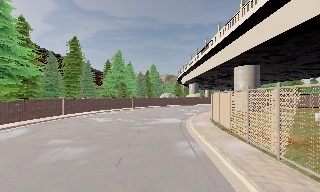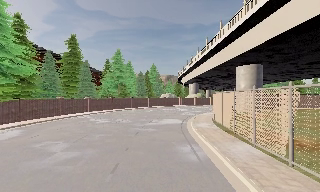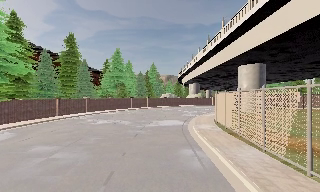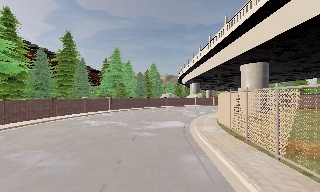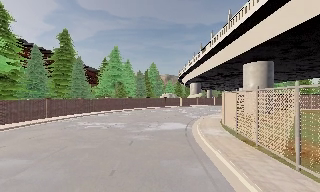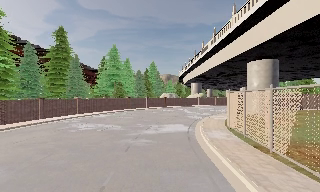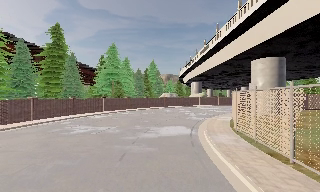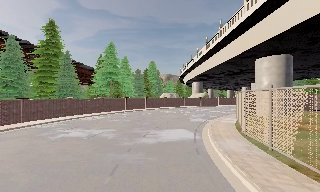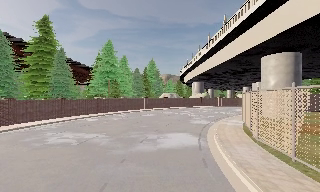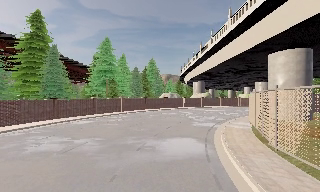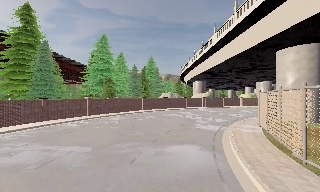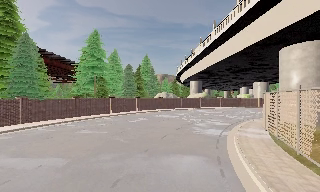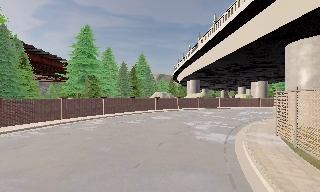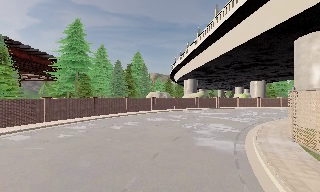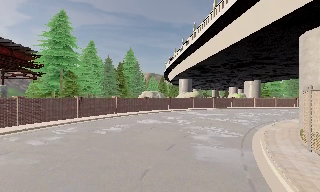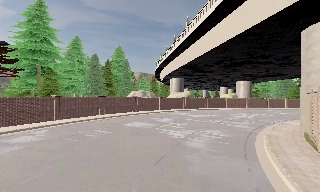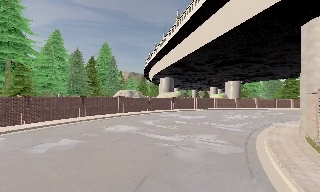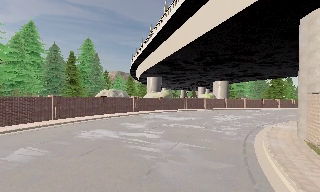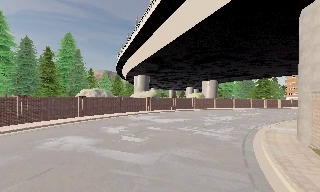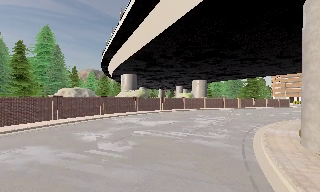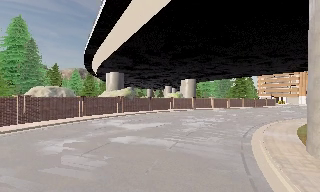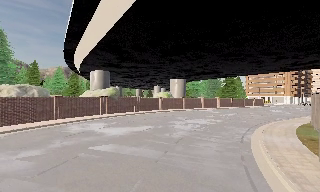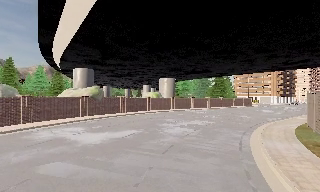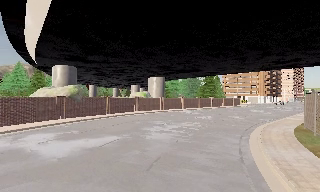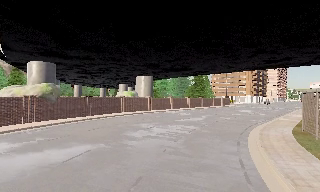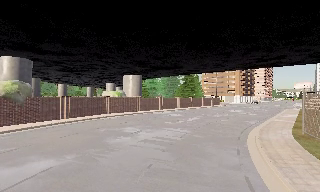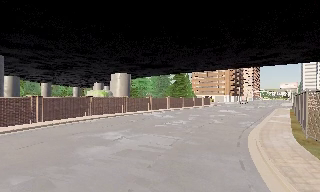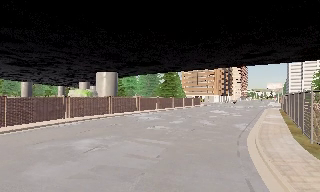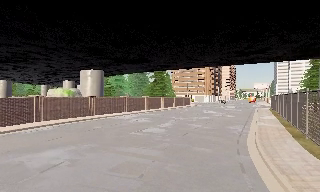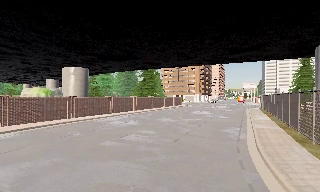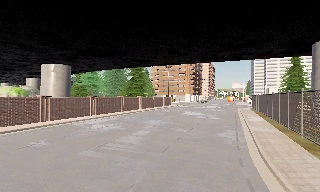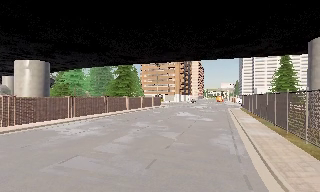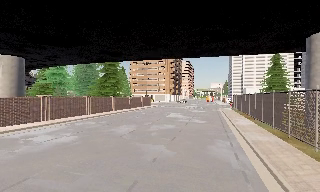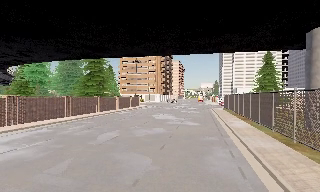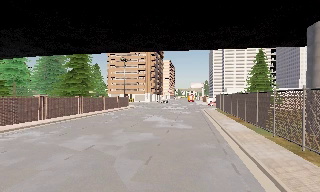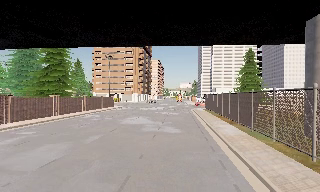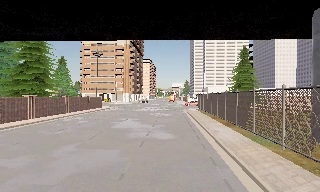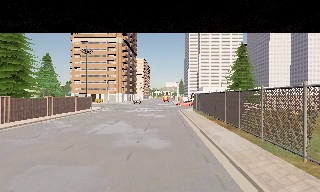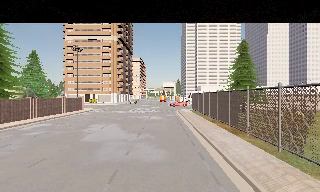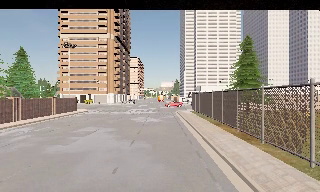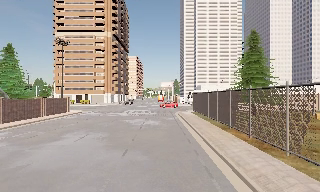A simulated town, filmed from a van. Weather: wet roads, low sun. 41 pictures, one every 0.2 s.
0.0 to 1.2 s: The camera travels forward, about 6 m, so what stands in front looms larger. It gains speed.
1.2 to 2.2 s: The camera travels forward, about 7 m, so what stands in front looms larger.
2.2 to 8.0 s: The camera pans to its right, which is clockwise from overhead, by about 90 degrees. It travels forward, about 50 m.
The film runs forward here.
